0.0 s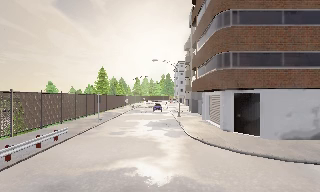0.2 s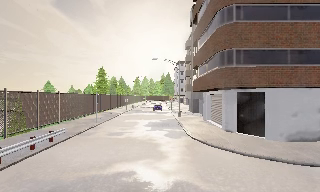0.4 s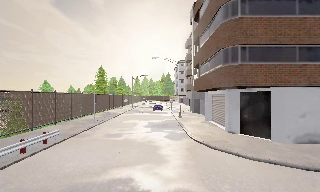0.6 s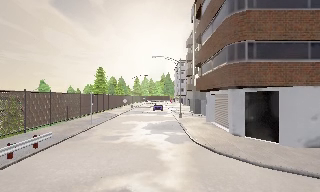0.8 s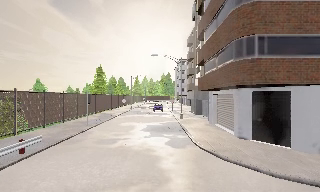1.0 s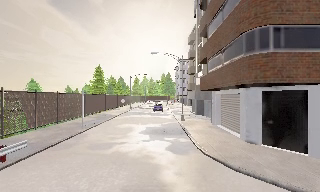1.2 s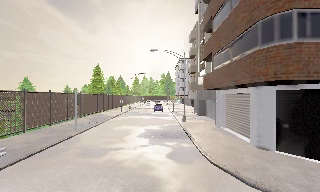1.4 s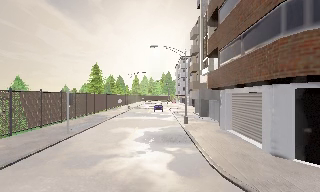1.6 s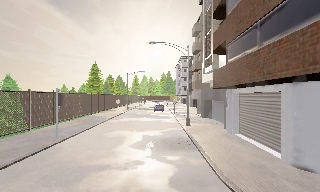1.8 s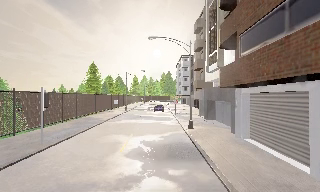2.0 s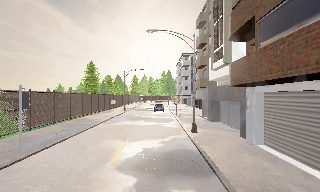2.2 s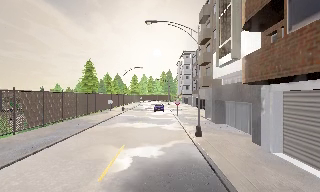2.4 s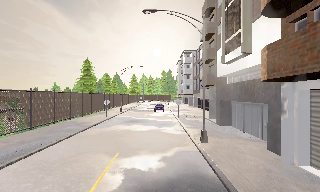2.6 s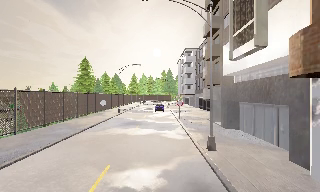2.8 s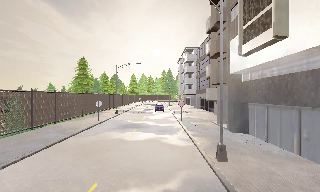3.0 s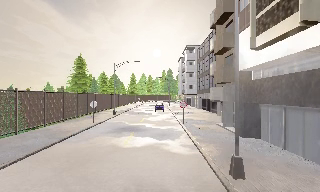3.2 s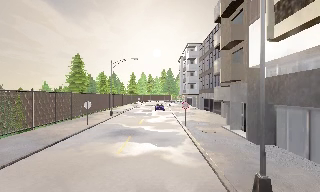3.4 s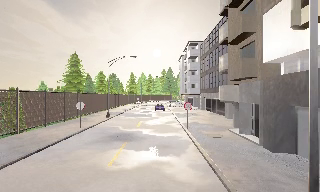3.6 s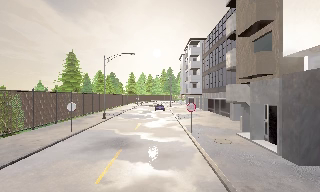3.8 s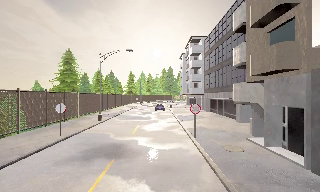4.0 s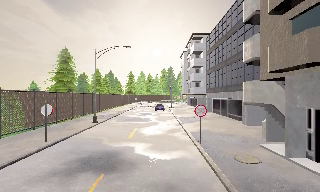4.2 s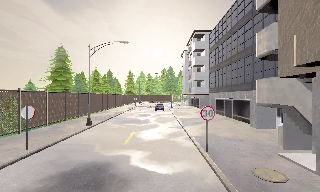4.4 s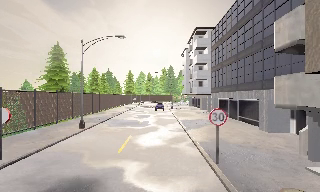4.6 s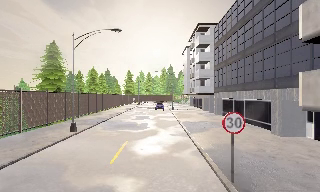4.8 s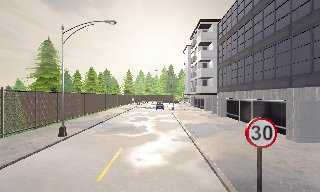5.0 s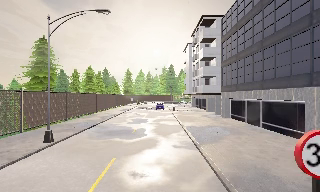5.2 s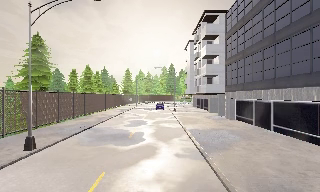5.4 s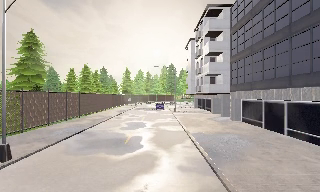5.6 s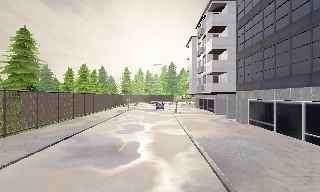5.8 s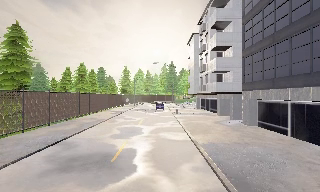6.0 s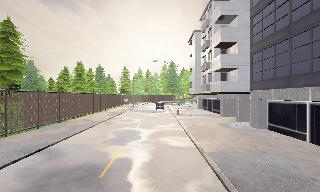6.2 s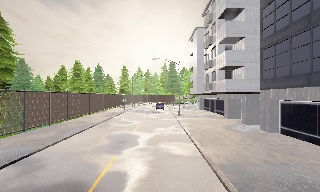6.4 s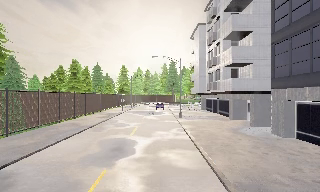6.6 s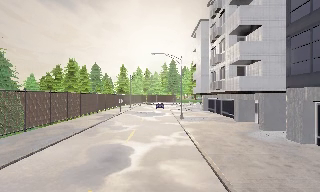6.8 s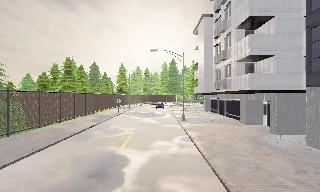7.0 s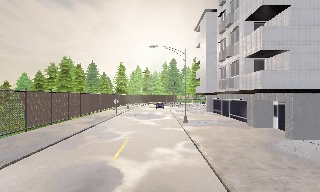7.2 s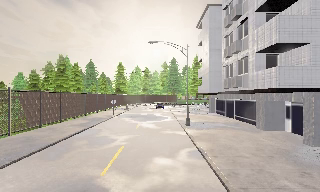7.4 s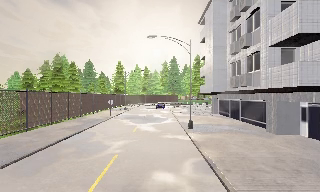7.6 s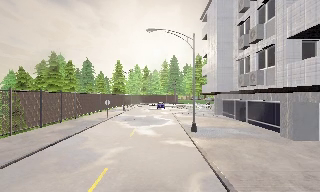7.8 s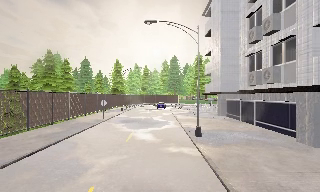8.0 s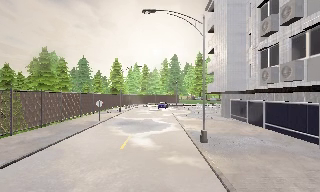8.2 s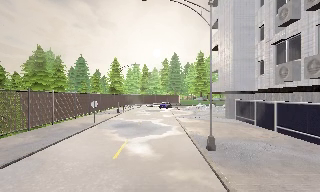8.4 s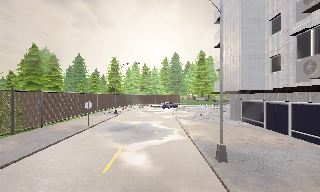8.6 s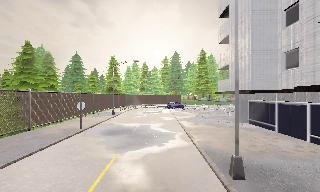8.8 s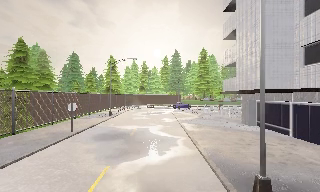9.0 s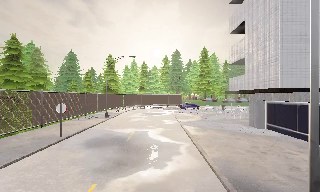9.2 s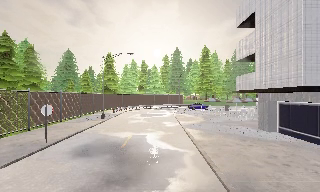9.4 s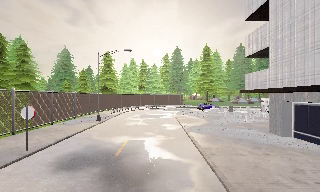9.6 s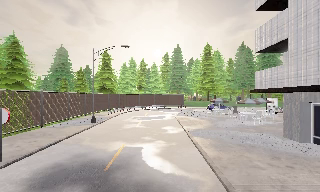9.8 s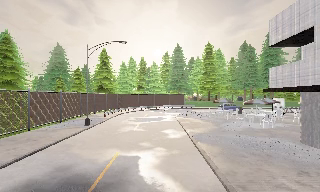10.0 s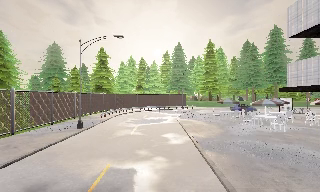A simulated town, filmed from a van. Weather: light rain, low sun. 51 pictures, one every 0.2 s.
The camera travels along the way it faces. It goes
forward.
0.0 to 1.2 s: The camera travels forward, about 4.5 m, so what stands in front looms larger. It gains speed.
1.2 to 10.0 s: The camera travels forward, about 60 m, so what stands in front looms larger.
The film runs forward here.
